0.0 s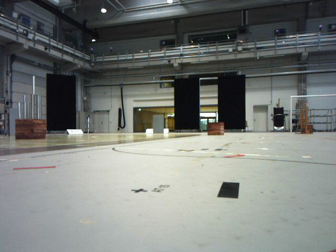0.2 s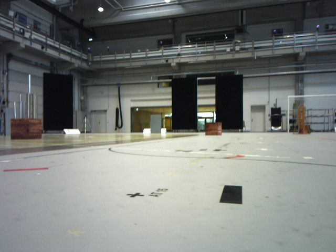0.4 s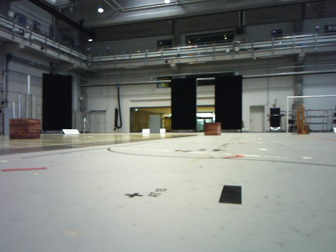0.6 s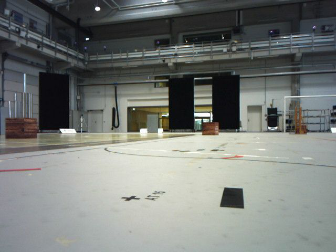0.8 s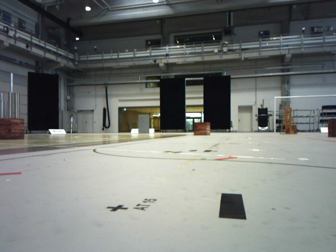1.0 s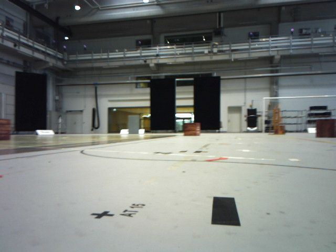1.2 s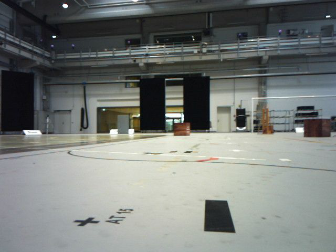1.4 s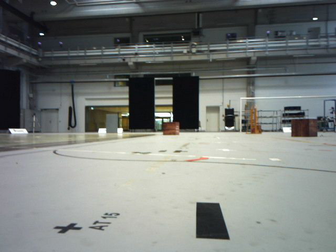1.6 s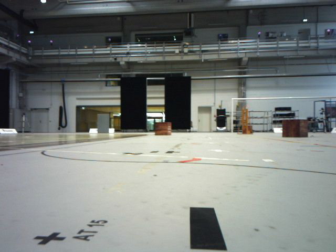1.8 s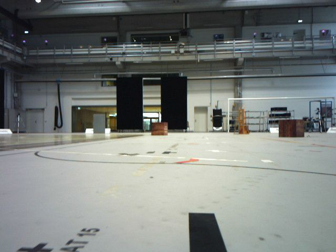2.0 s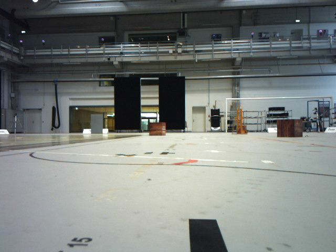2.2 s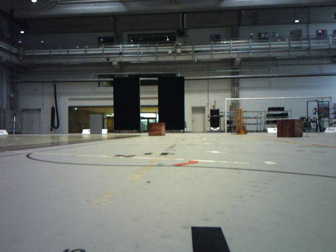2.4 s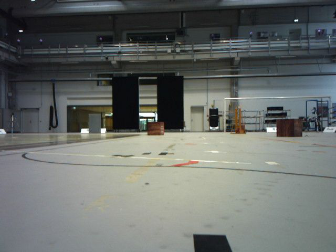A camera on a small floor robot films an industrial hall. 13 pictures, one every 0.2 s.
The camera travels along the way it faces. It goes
forward.
0.0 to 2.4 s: The scene slides to the left, as the camera pans about 10 degrees to its right. It travels forward, about 0.5 m, so what stands in front looms larger.
The film runs forward here.
